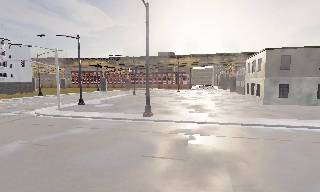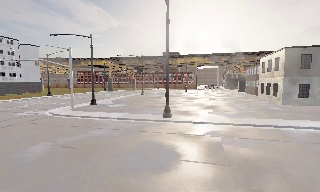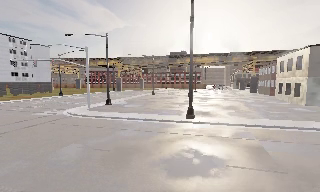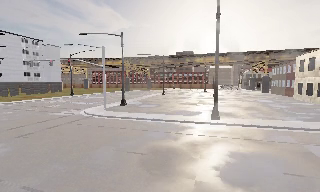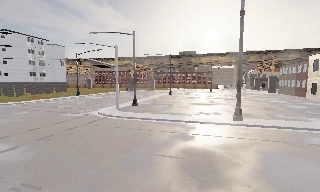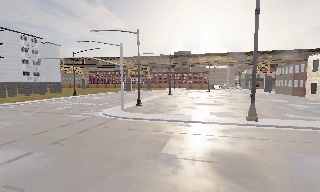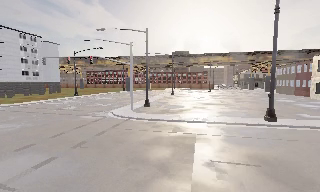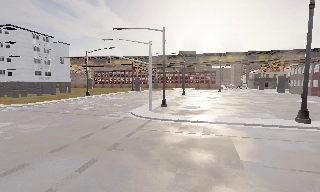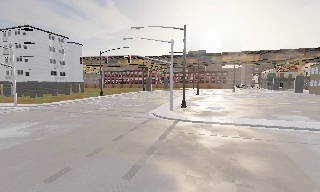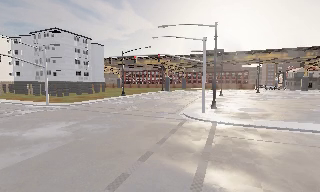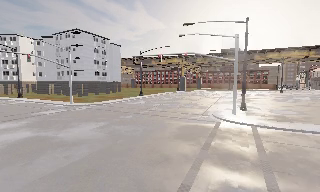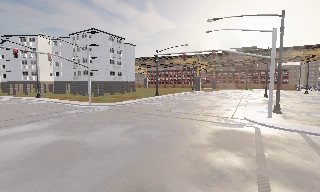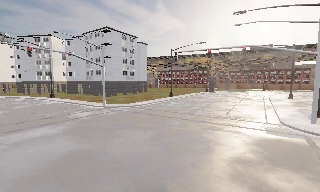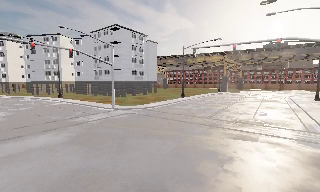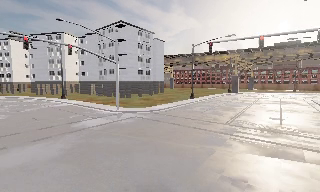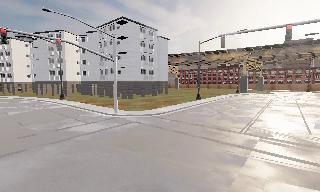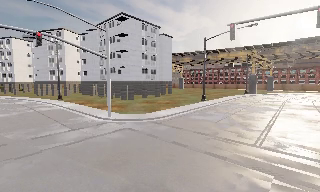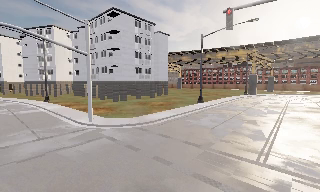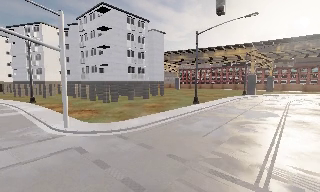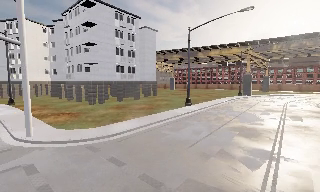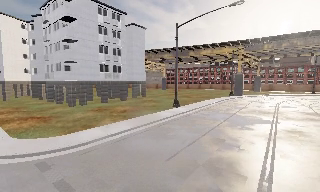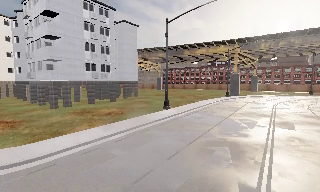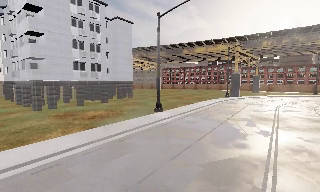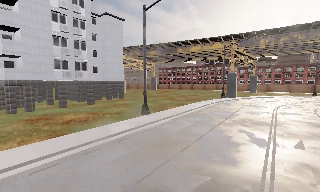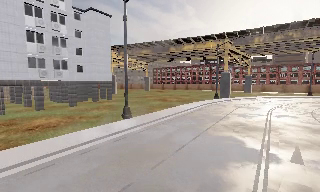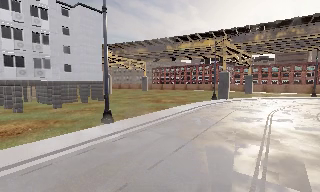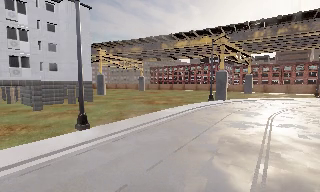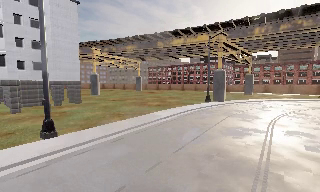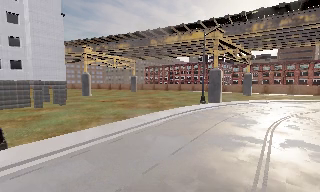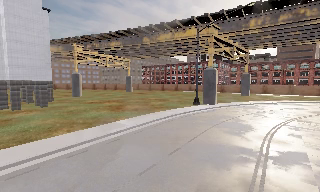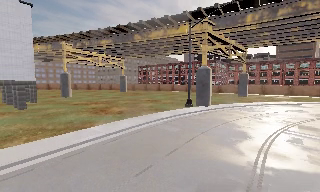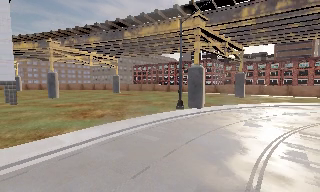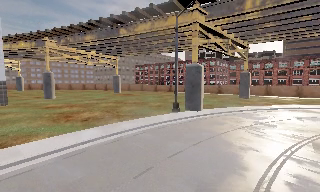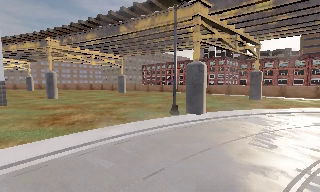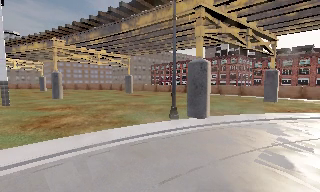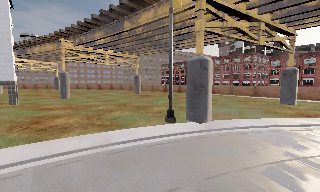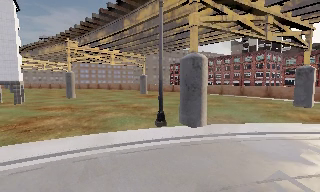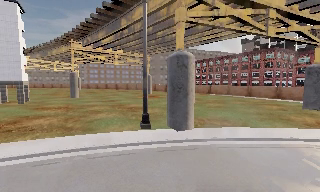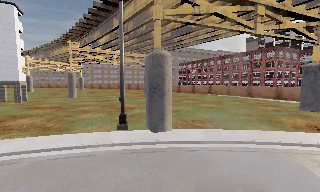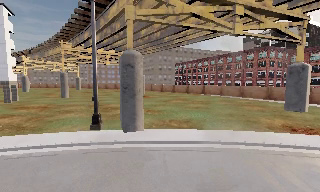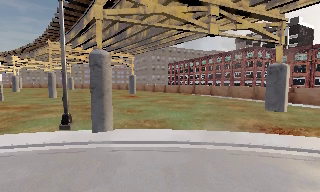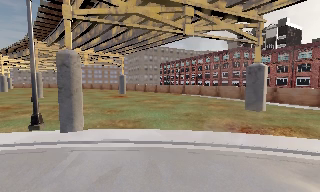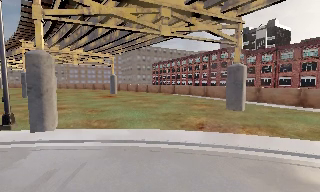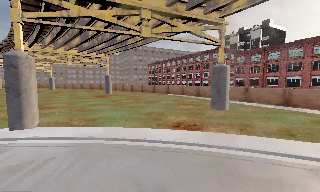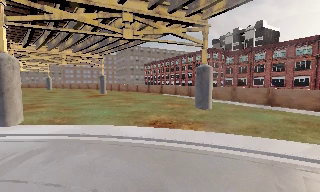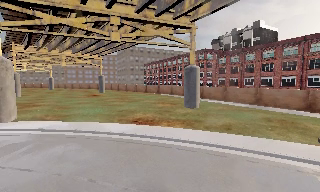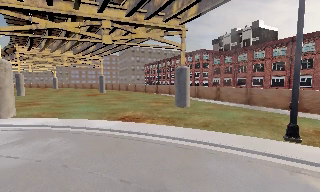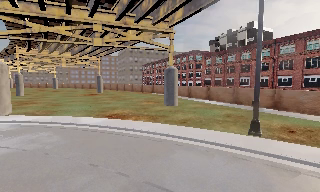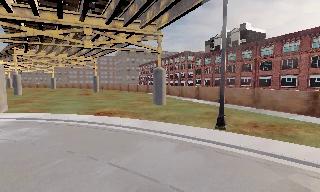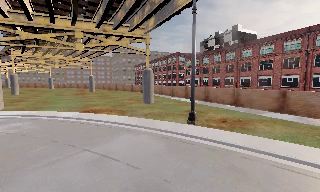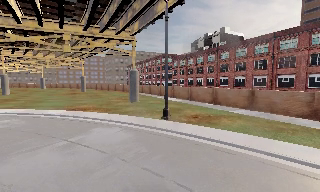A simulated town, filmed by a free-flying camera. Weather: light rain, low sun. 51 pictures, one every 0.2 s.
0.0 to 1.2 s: The camera travels to its left, about 10 m, so close, fixed things drift to the right.
1.2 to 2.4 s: The camera pans to its left, which is counterclockwise from overhead, by about 20 degrees. It travels to its left and forward, about 11 m, so close, fixed things drift to the right.
2.4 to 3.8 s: The camera travels forward, about 13 m, so what stands in front looms larger.
3.8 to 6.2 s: The camera travels forward and to its right, about 25 m, so what stands in front looms larger.
6.2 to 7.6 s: The camera pans to its left, which is counterclockwise from overhead, by about 25 degrees. It travels to its right and forward, about 14 m, so close, fixed things drift to the left.
7.6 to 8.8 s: The camera travels to its right, about 11 m, so close, fixed things drift to the left.
8.8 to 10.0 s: The camera travels to its right and backward, about 12 m, so close, fixed things drift to the left.
The film runs backward here.
